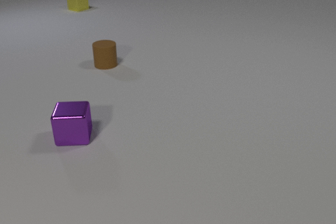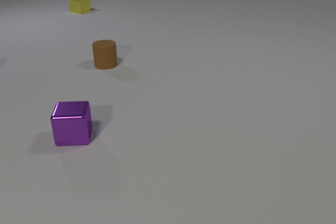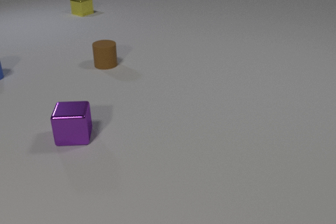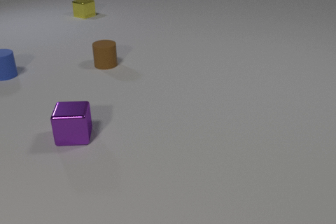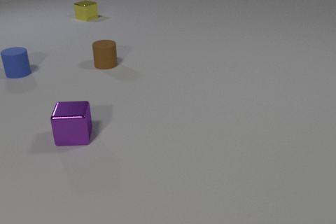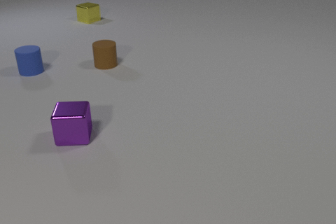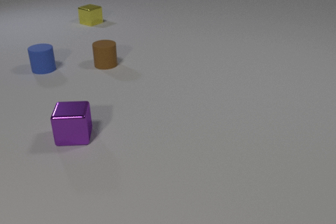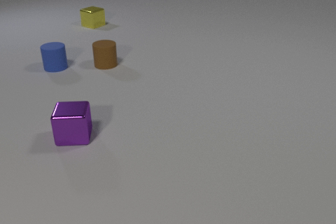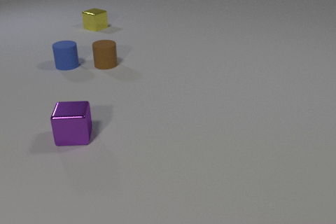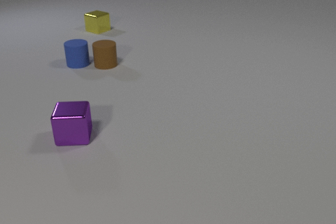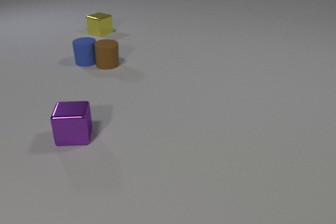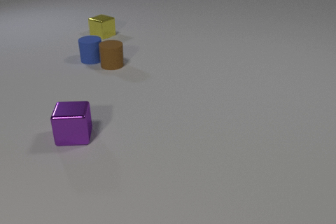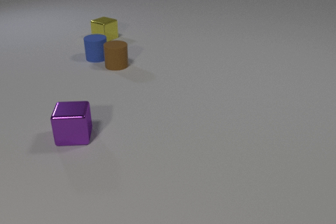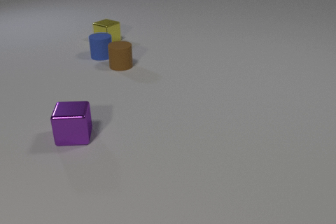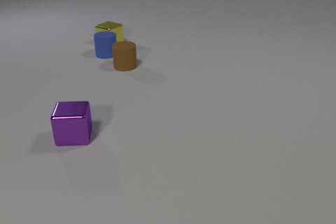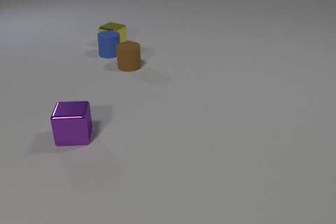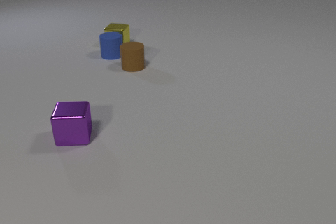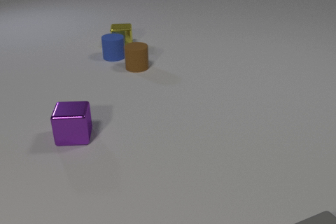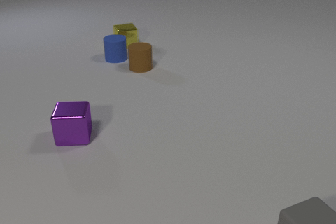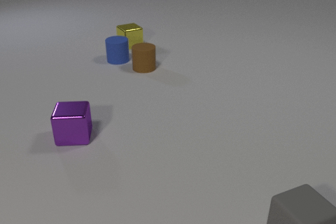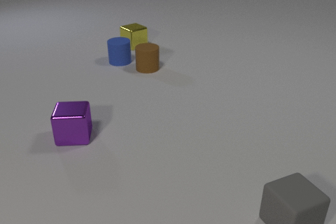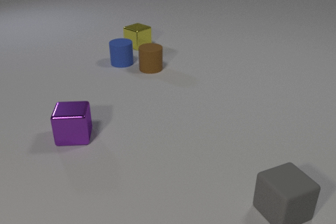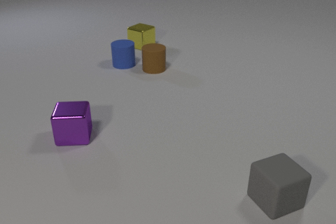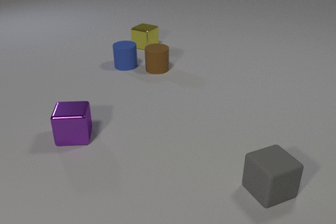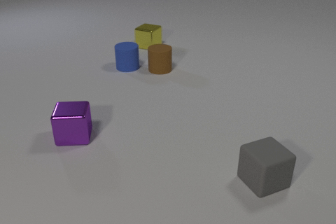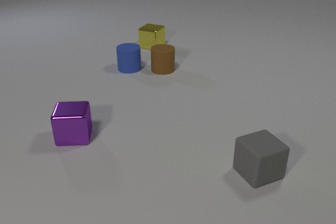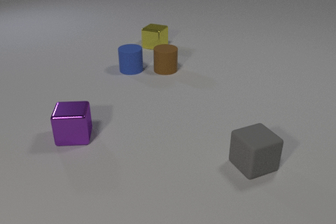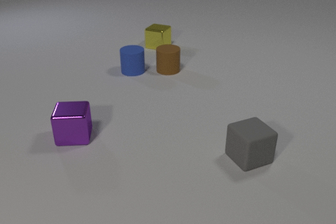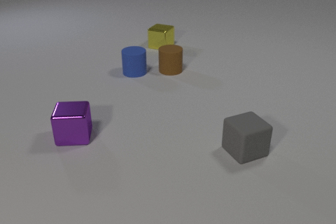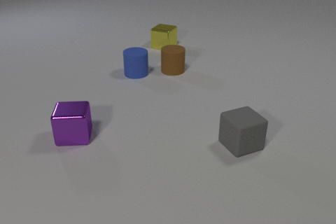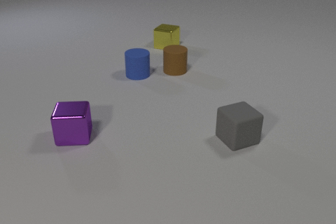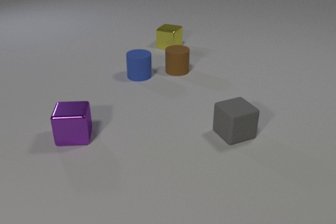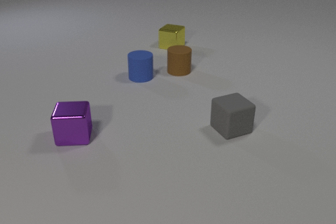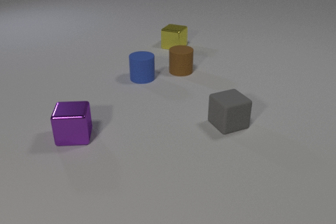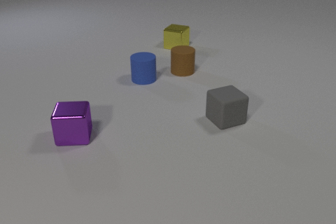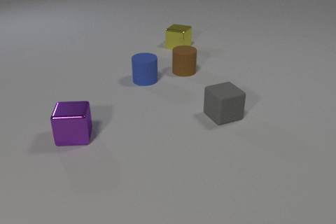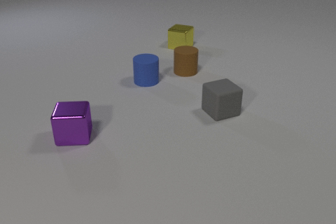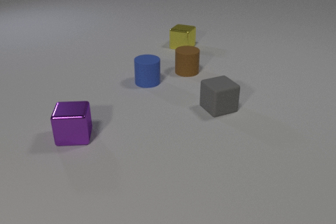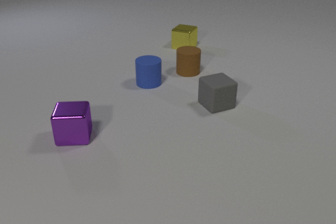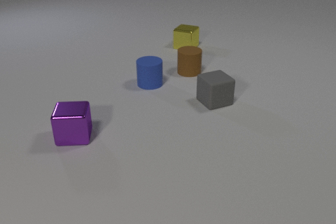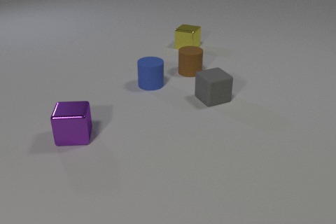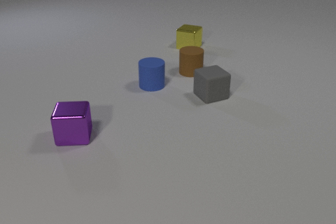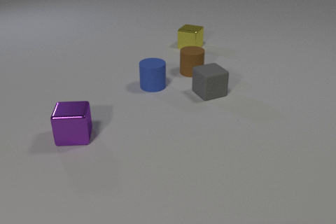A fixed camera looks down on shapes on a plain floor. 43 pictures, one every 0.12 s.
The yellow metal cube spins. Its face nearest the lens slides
to the right.
The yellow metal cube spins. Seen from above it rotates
counterclockwise.
0.00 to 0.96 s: The blue rubber cylinder comes in at the left edge, slides to the right. The yellow metal cube slides toward the camera.
0.96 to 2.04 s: The blue rubber cylinder slides to the right. The brown rubber cylinder slides to the right. The yellow metal cube slides toward the camera and to the right, spins so that its near face slides to the right, counterclockwise seen from above. The gray rubber cube comes in at the bottom edge, slides away from the camera. The blue rubber cylinder and the brown rubber cylinder collide. The blue rubber cylinder and the yellow metal cube collide.
2.04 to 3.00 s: The blue rubber cylinder slides toward the camera and to the right. The brown rubber cylinder slides to the right. The yellow metal cube slides to the right, spins counterclockwise seen from above by about 60 degrees, its near face sliding to the right. The gray rubber cube slides away from the camera and to the left.
3.00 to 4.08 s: The blue rubber cylinder slides toward the camera and to the right. The brown rubber cylinder slides to the right. The yellow metal cube slides to the right. The gray rubber cube slides away from the camera.
4.08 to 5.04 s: The blue rubber cylinder slides toward the camera and to the right. The brown rubber cylinder slides to the right. The yellow metal cube slides to the right. The gray rubber cube slides away from the camera.
How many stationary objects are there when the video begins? 2.
How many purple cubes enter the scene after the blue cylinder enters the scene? 0.
What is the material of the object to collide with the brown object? rubber.
